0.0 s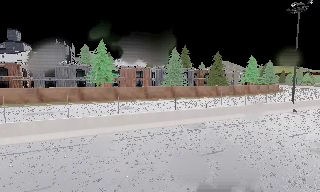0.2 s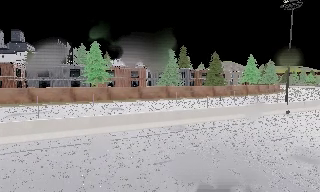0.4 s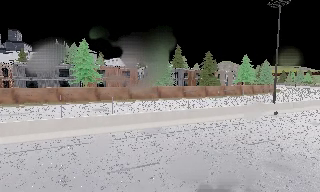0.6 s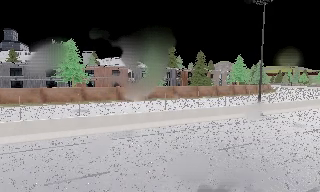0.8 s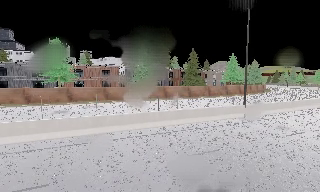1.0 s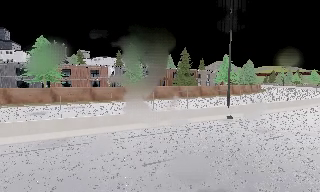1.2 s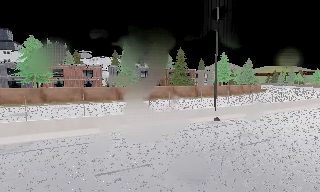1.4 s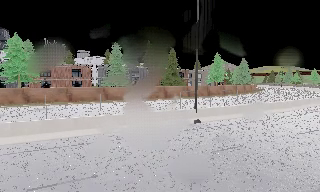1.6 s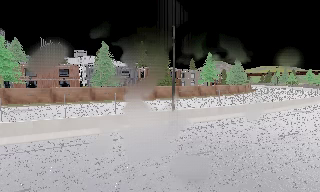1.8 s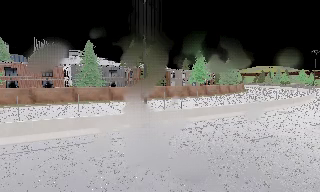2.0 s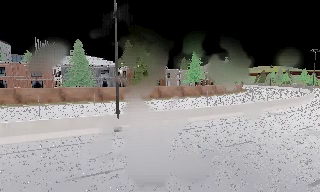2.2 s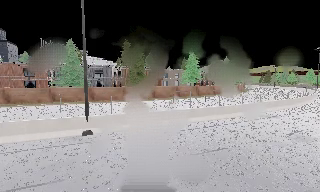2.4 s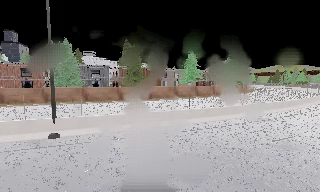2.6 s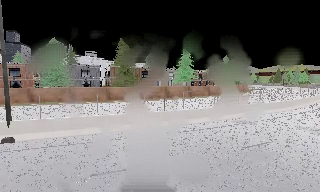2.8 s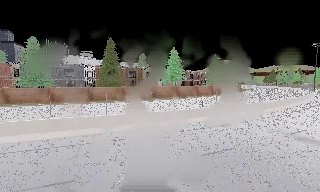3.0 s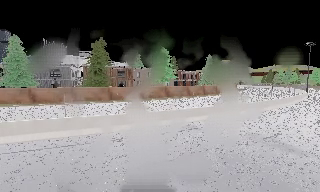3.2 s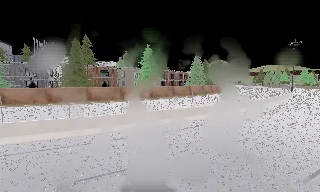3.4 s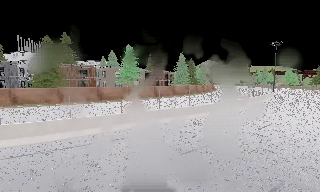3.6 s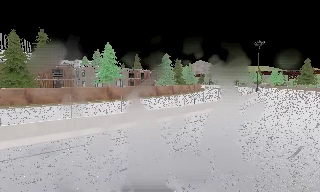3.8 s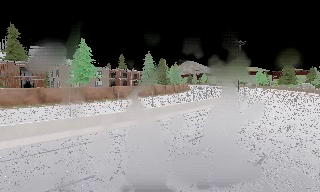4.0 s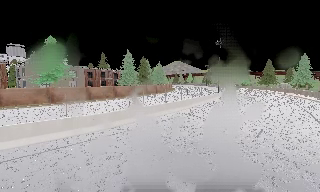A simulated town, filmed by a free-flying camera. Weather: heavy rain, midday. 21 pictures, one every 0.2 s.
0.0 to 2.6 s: The camera travels to its right, about 25 m, so close, fixed things drift to the left.
2.6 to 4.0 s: The camera pans to its right, which is clockwise from overhead, by about 15 degrees. It travels to its right and forward, about 18 m, so close, fixed things drift to the left.
The film runs forward here.
